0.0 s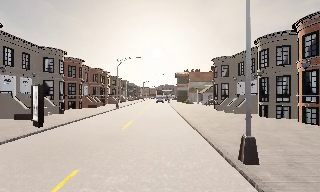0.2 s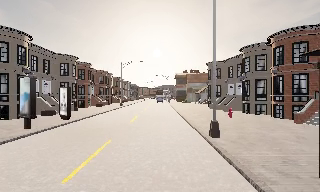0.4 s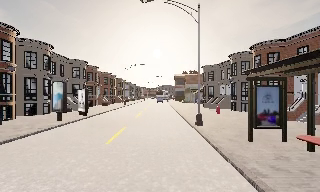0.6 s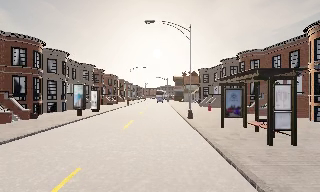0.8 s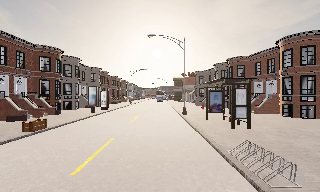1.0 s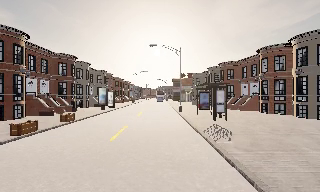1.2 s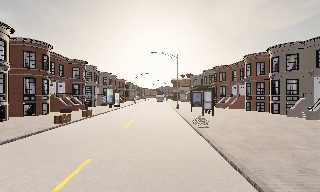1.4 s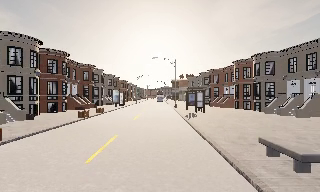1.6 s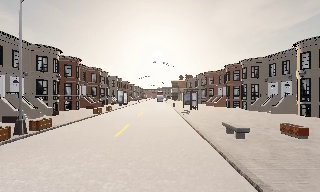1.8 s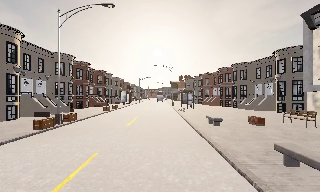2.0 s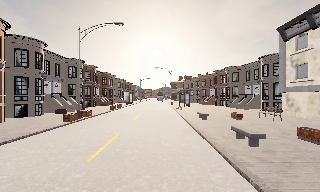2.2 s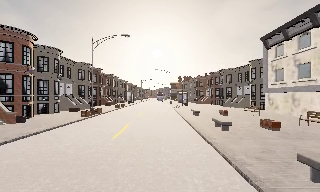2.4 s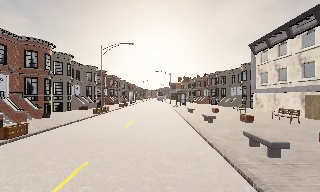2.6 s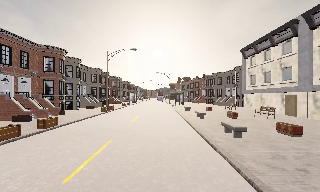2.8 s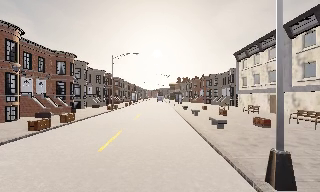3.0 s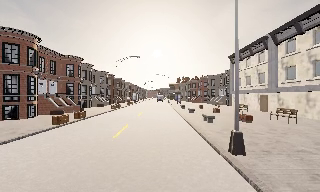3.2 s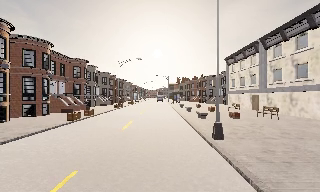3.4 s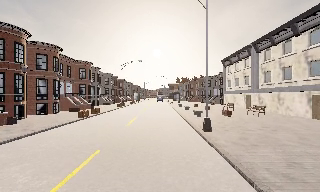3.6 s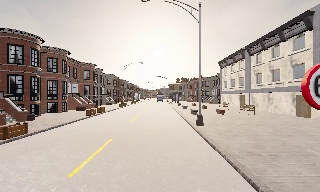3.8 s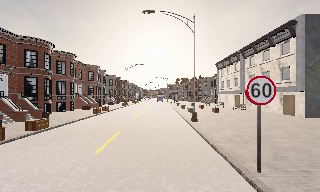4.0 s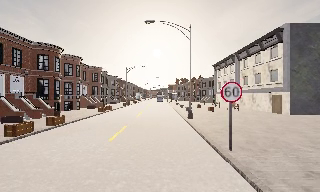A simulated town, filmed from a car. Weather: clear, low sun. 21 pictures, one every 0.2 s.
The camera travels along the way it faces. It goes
backward.
0.0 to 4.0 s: The camera travels backward, about 45 m, so what stands in front gets smaller. It loses speed.
The film runs backward here.
